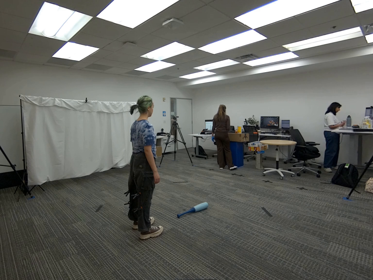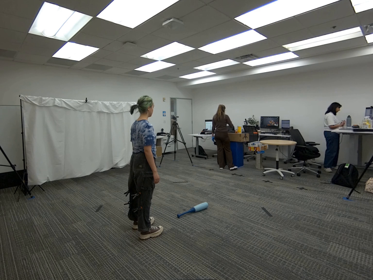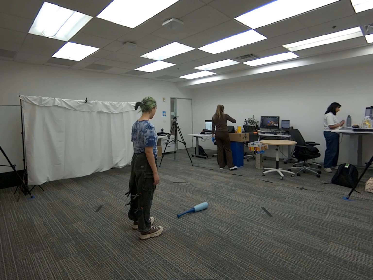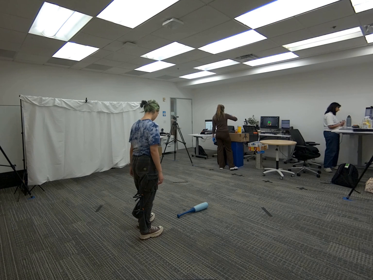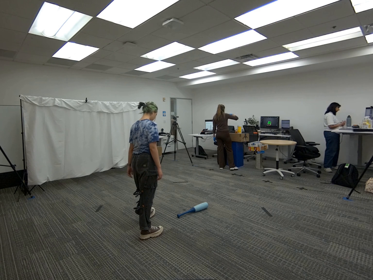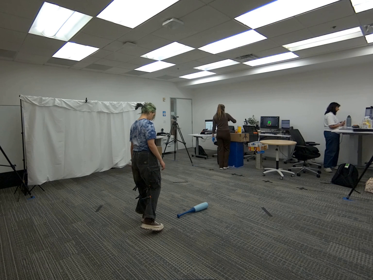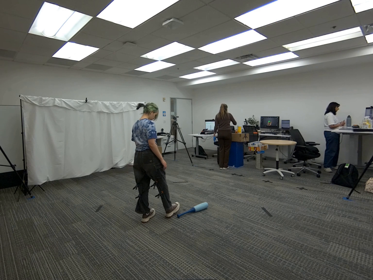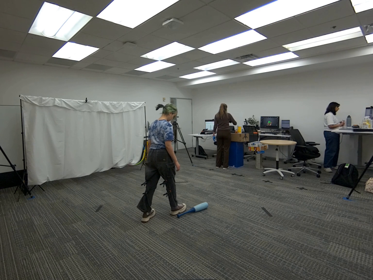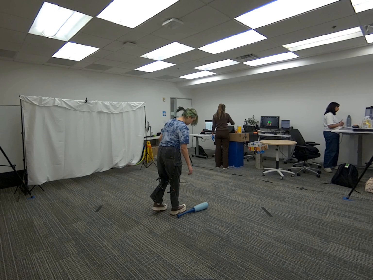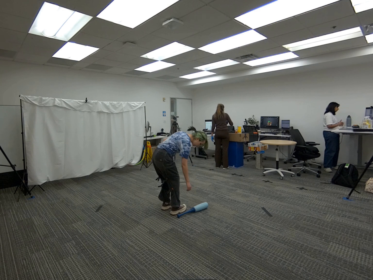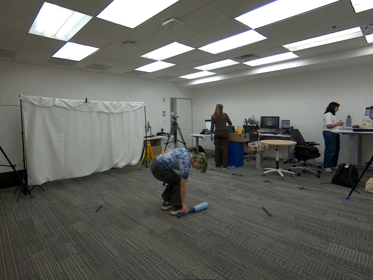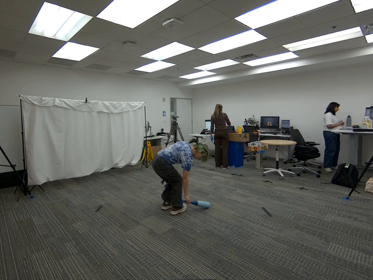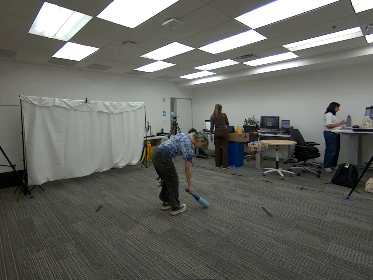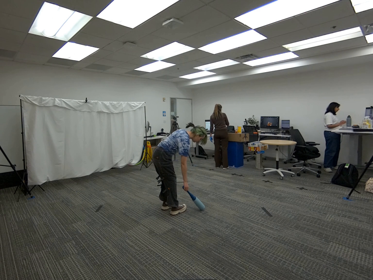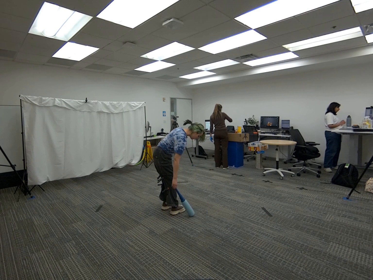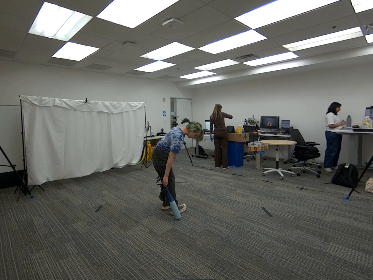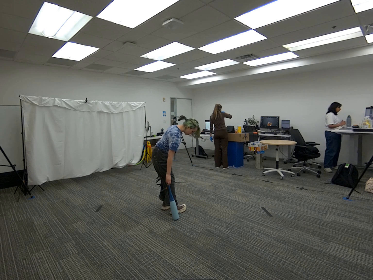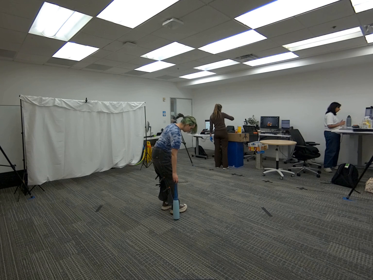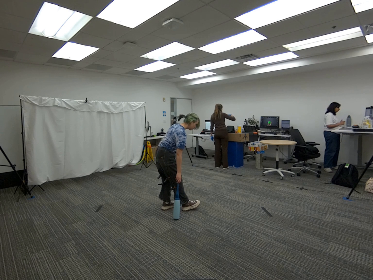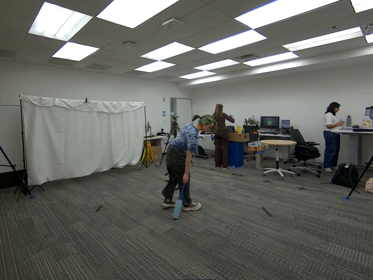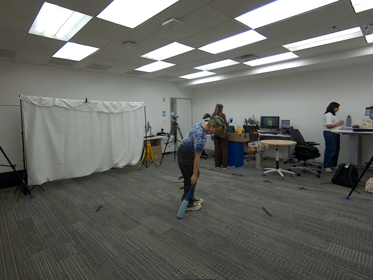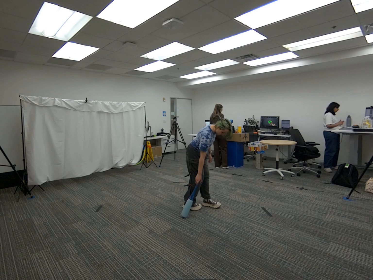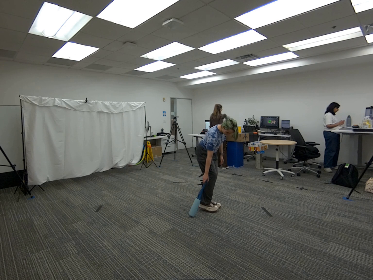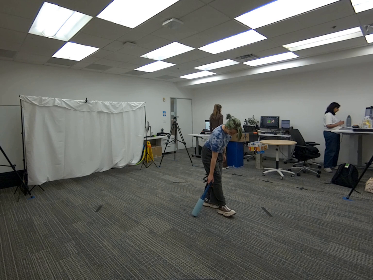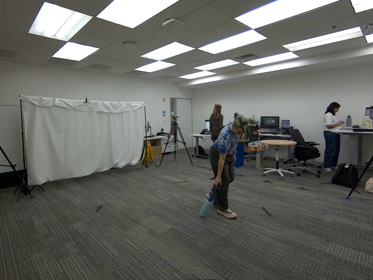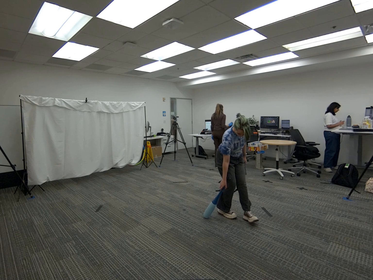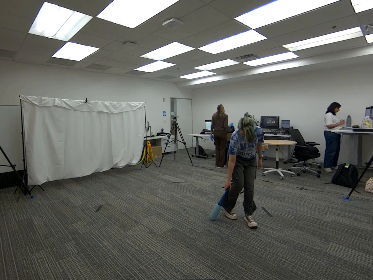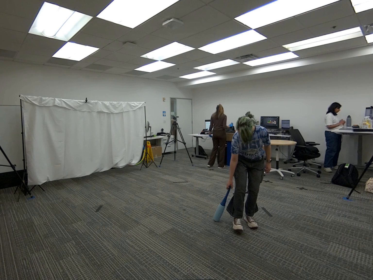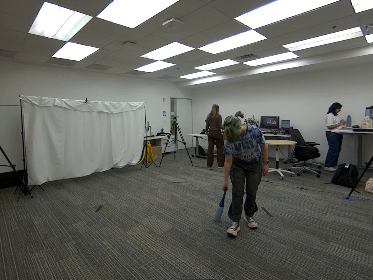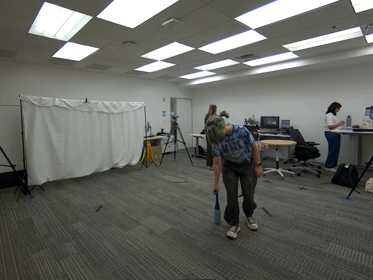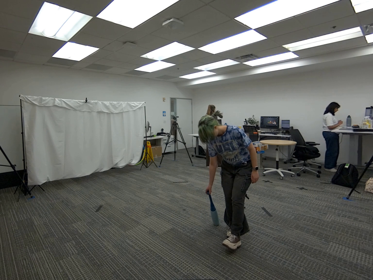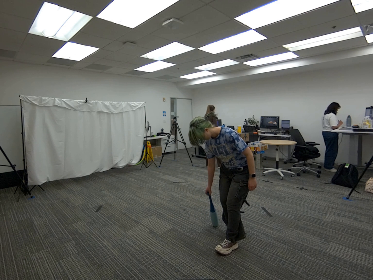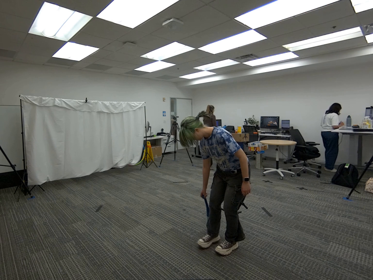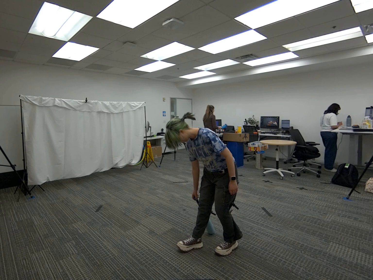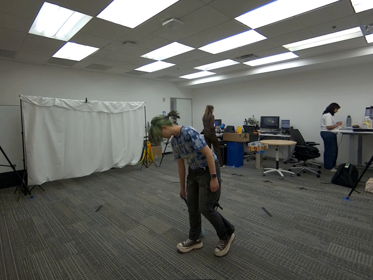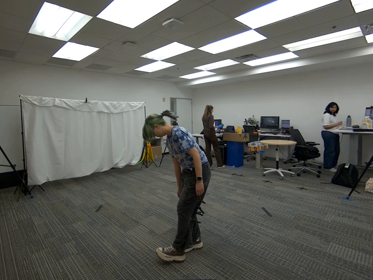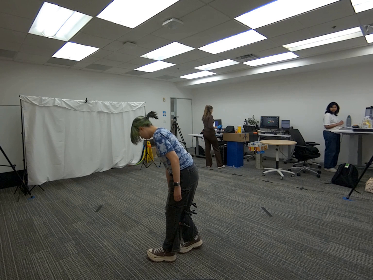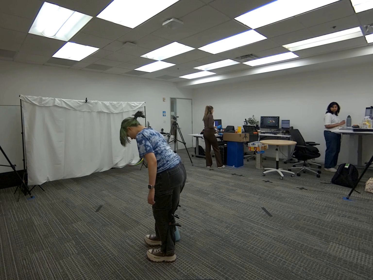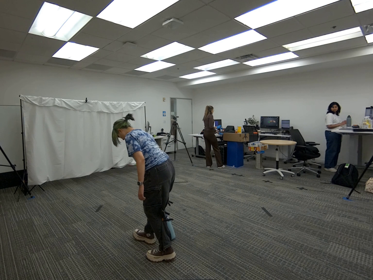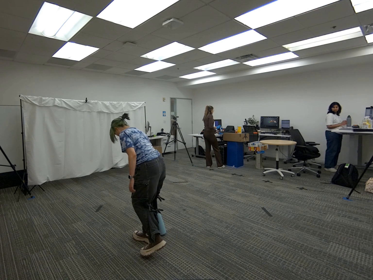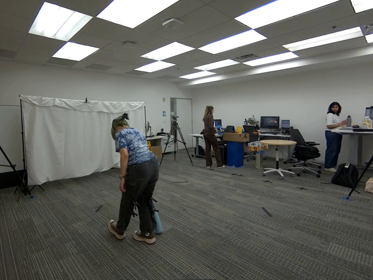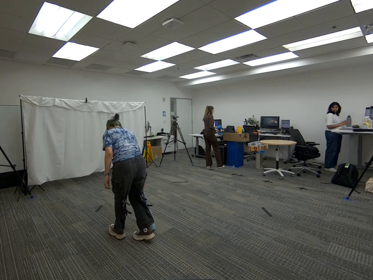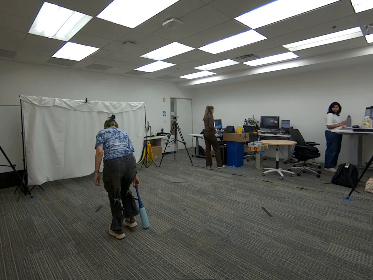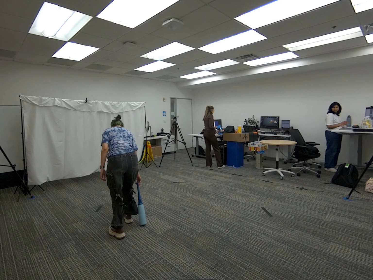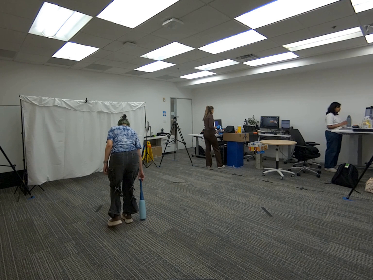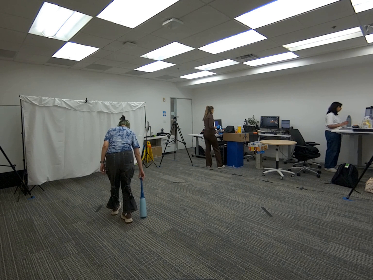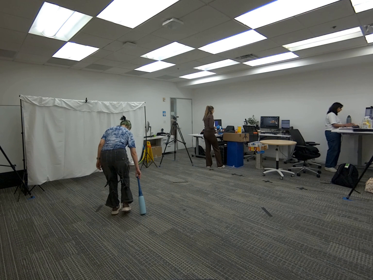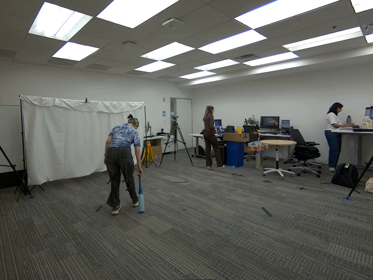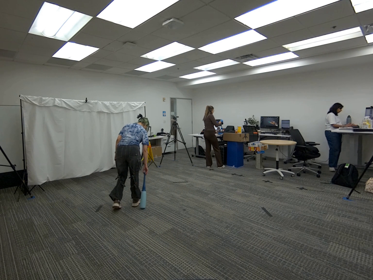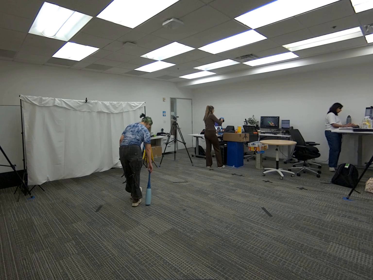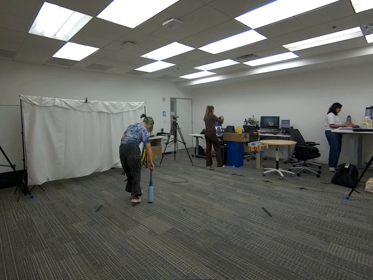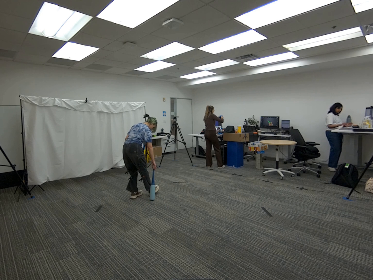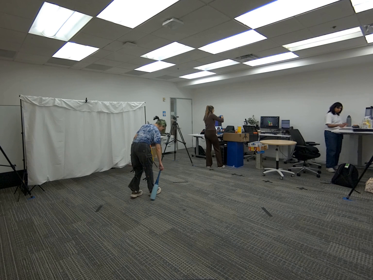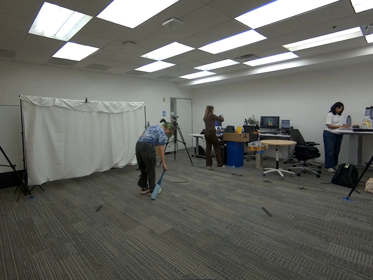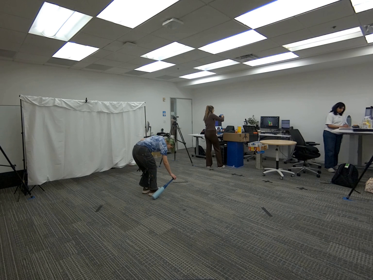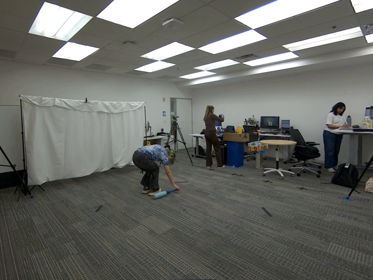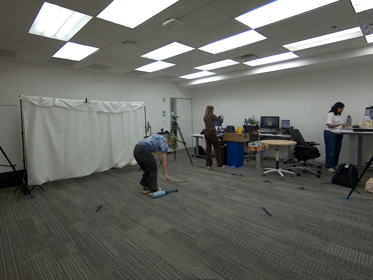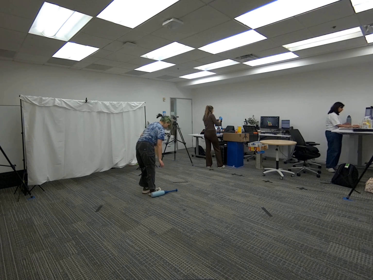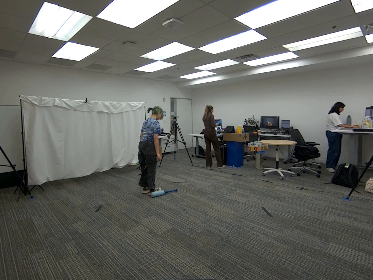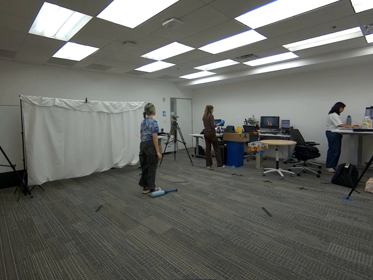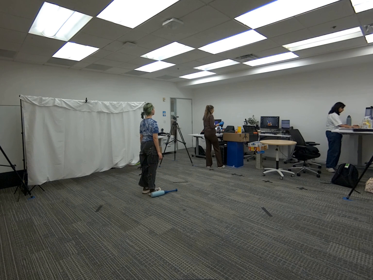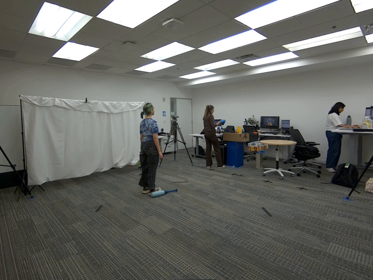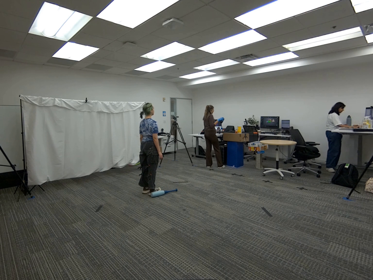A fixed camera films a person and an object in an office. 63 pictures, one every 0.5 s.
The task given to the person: Walk over to the baseball bat on the floor and pick up the baseball bat. Proceed to drag the baseball bat on the floor around the bounding area.
